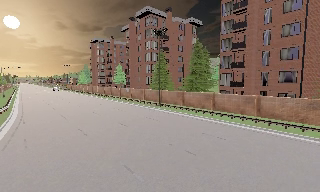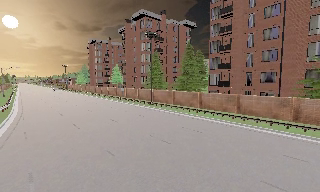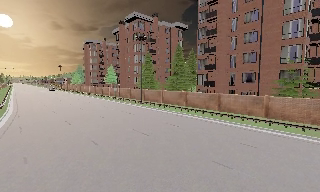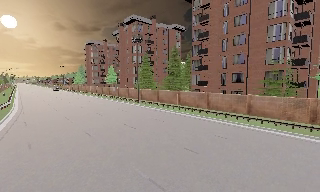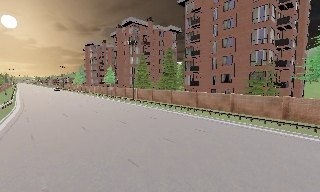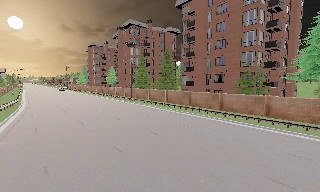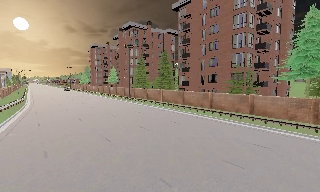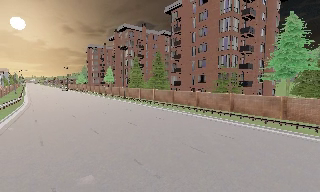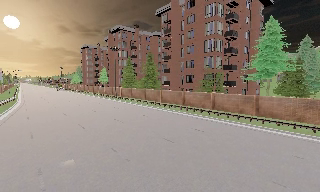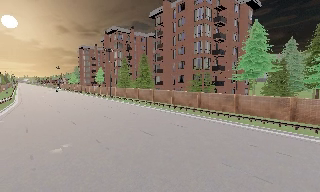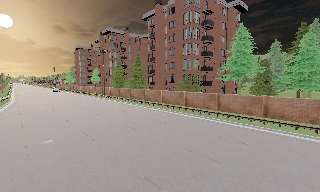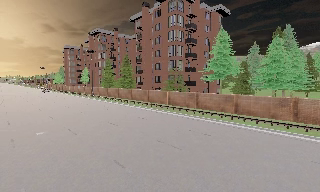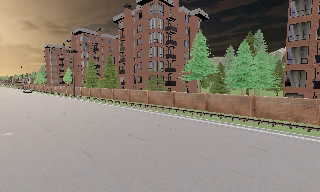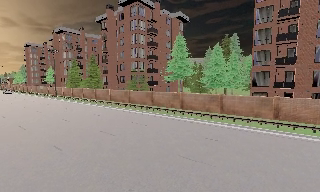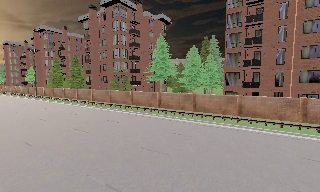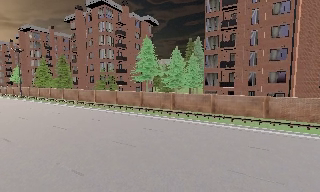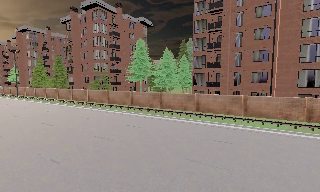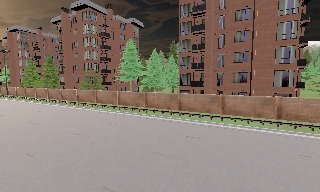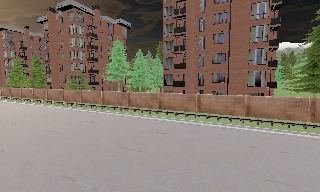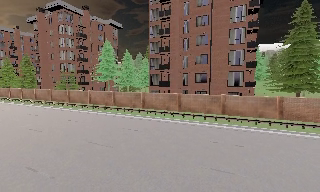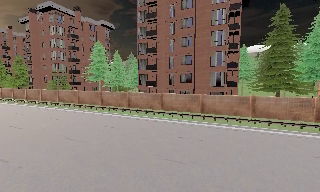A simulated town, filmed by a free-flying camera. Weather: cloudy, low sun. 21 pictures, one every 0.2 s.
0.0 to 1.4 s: The camera travels backward and to its right, about 14 m, so what stands in front gets smaller.
1.4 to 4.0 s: The camera pans to its right, which is clockwise from overhead, by about 25 degrees. It travels to its right and backward, about 25 m, so close, fixed things drift to the left.
The film runs backward here.
